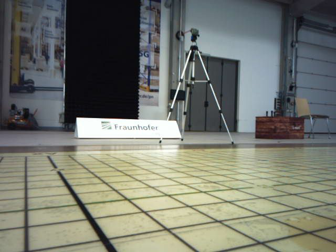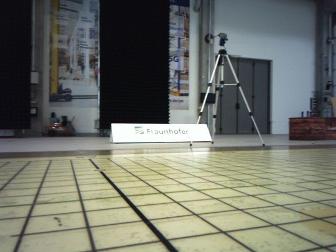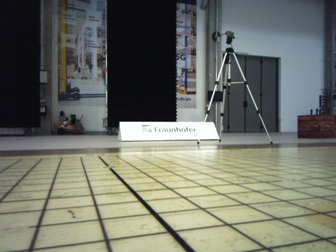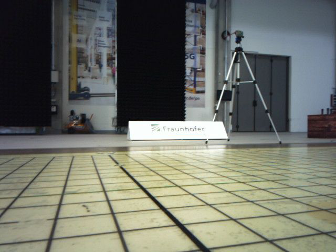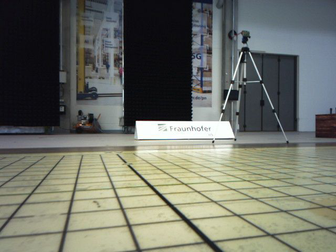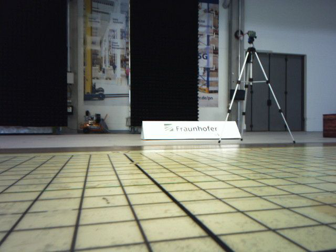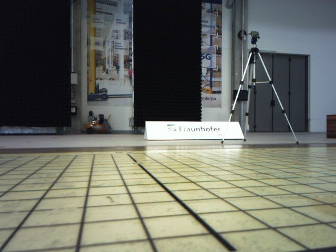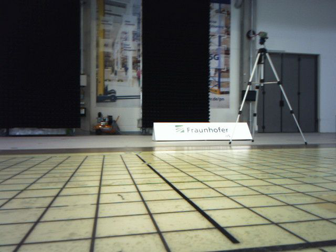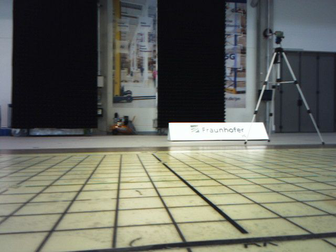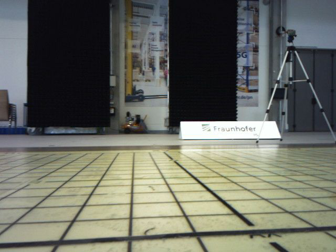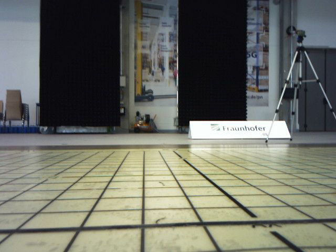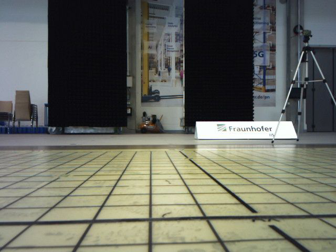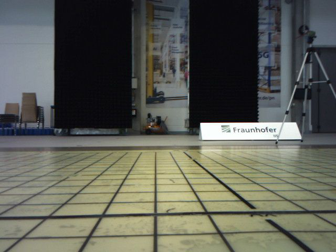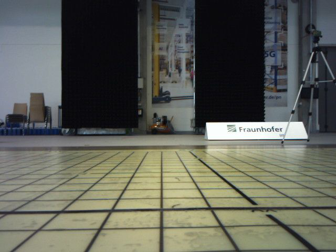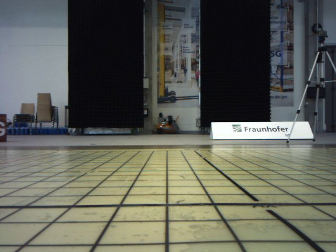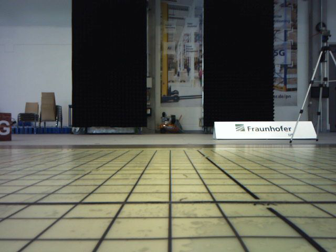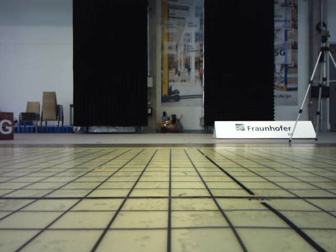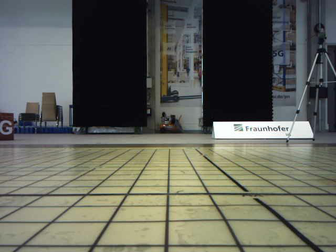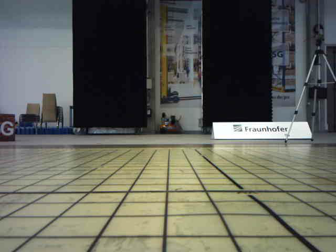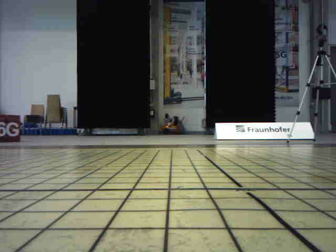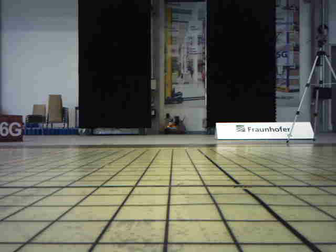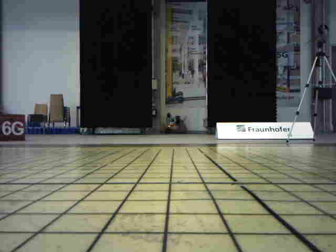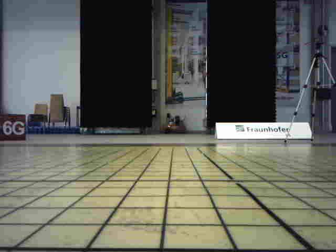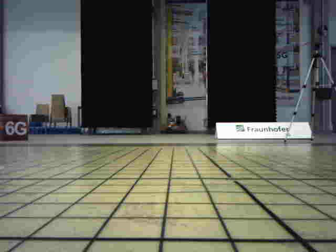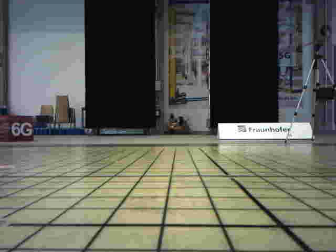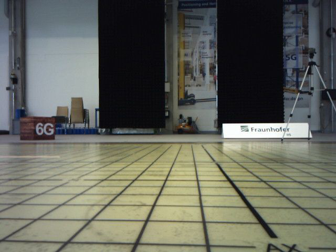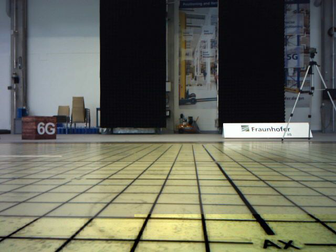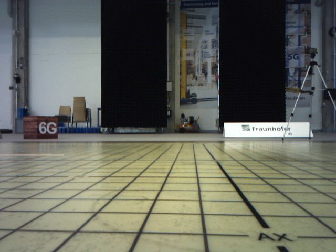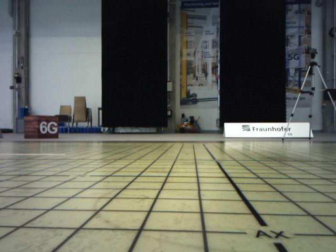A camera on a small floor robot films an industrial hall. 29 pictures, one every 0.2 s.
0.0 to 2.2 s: The camera pans to its left, which is counterclockwise from overhead, by about 20 degrees. It travels backward, about 0.4 m, so what stands in front gets smaller.
2.2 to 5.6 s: The camera travels backward, about 0.6 m, so what stands in front gets smaller.
The film runs backward here.
